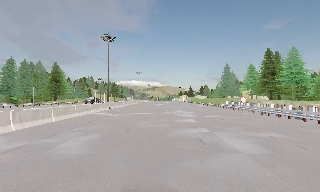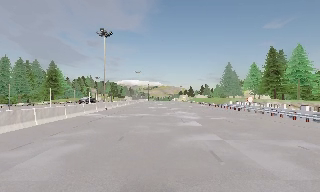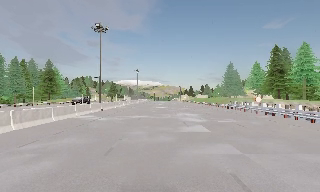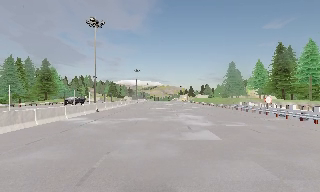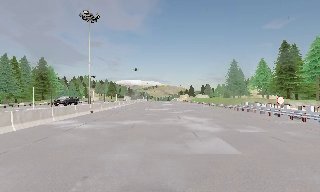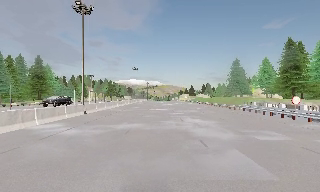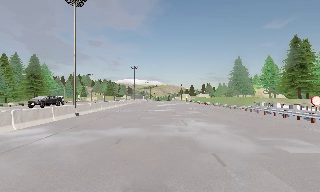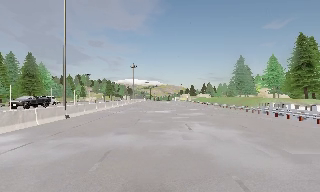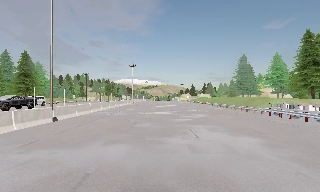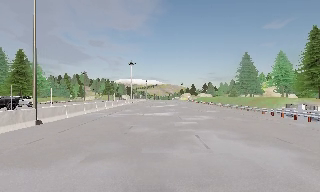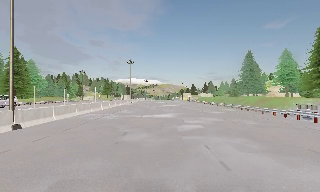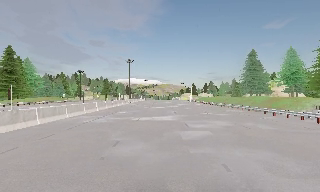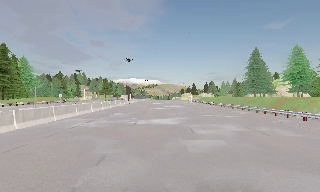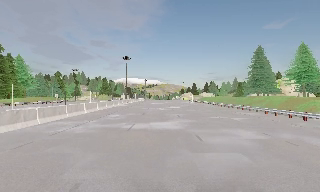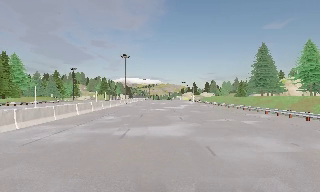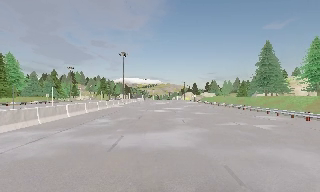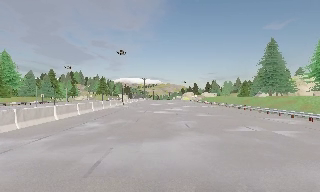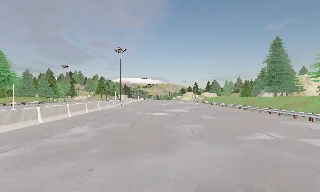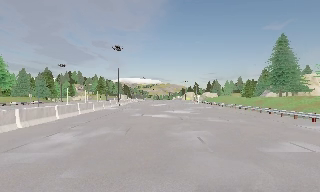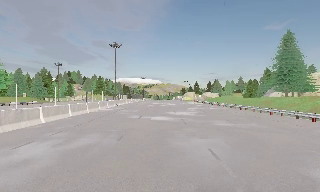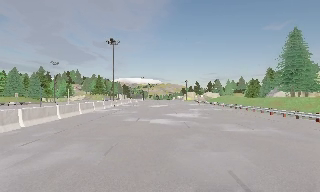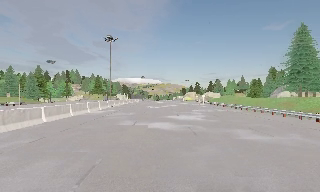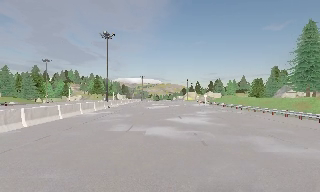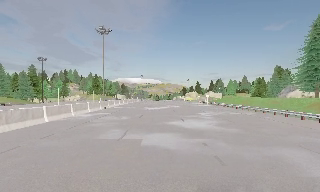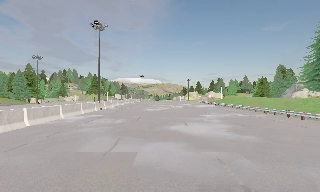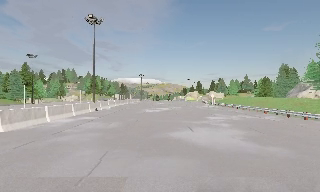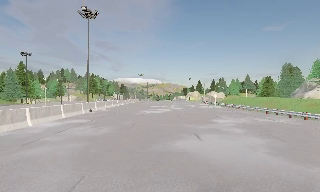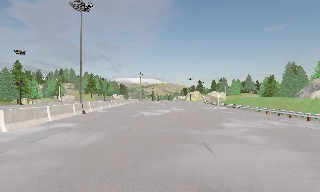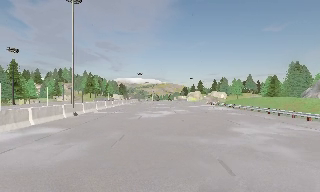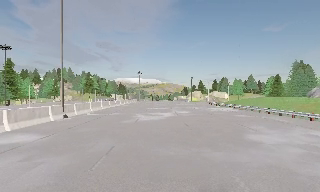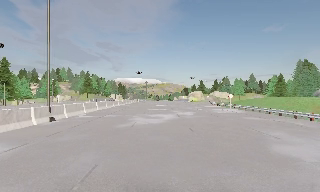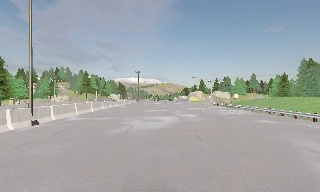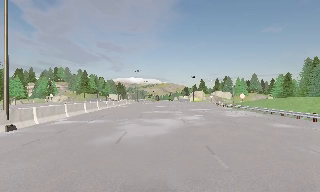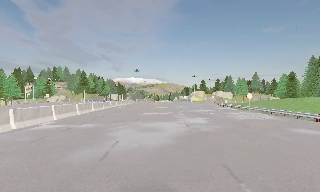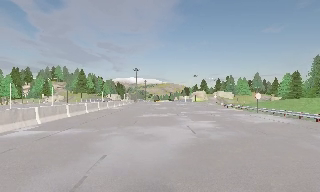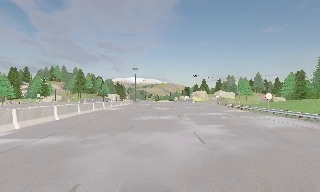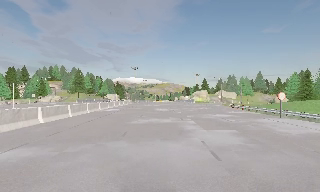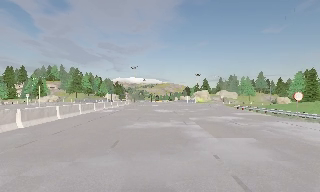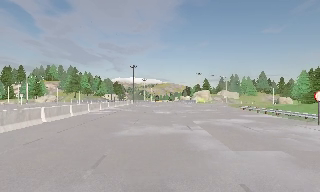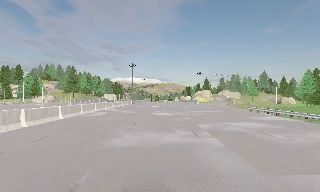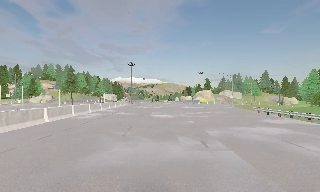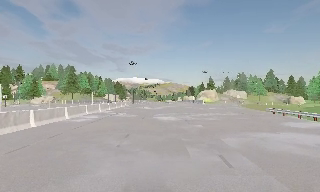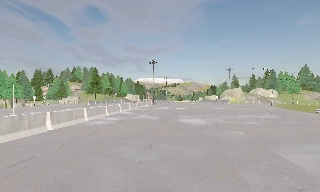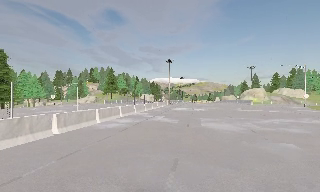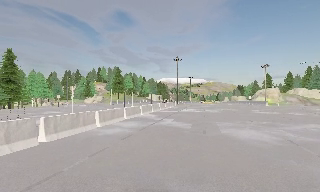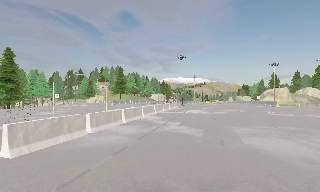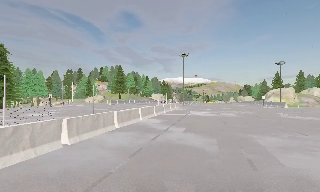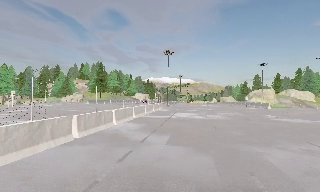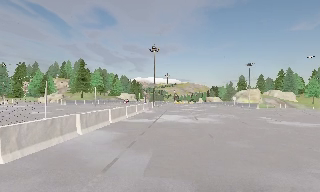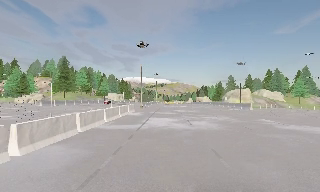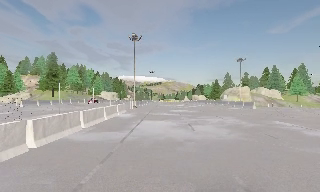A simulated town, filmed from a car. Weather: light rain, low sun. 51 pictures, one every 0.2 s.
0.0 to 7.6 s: The camera travels forward, about 65 m, so what stands in front looms larger.
7.6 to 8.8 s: The scene slides to the right, as the camera pans about 15 degrees to its left. It travels forward, about 10 m, so what stands in front looms larger.
8.8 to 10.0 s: The scene slides to the left, as the camera pans about 15 degrees to its right. It travels forward, about 14 m, so what stands in front looms larger.
The film runs forward here.
